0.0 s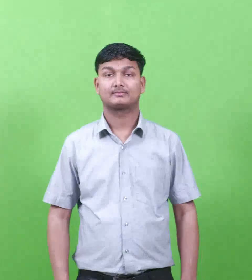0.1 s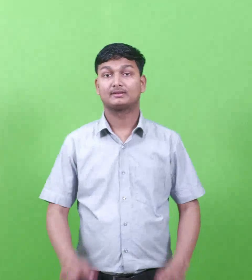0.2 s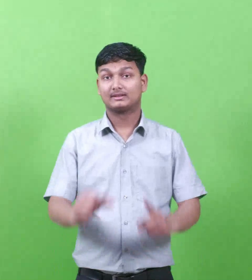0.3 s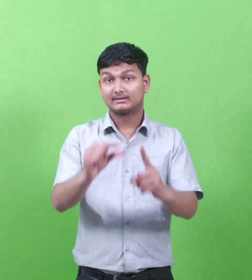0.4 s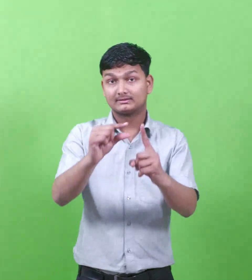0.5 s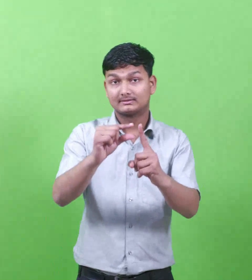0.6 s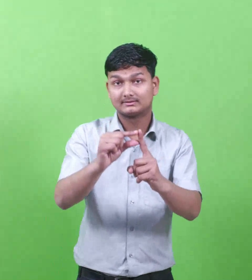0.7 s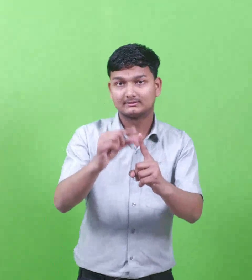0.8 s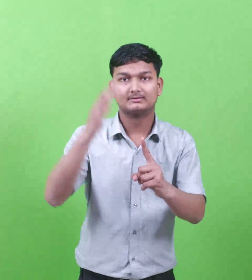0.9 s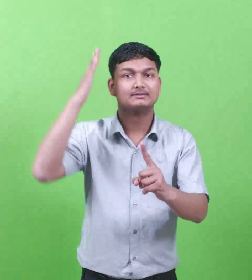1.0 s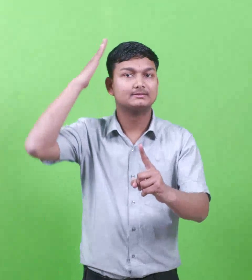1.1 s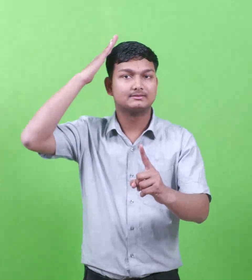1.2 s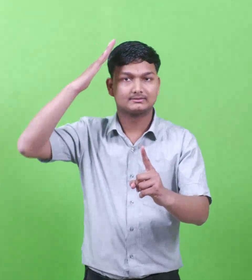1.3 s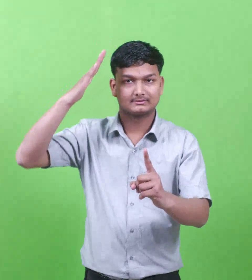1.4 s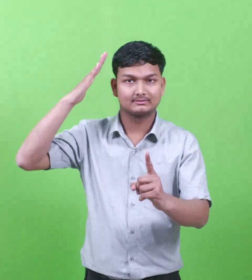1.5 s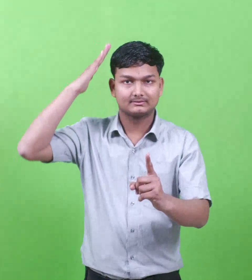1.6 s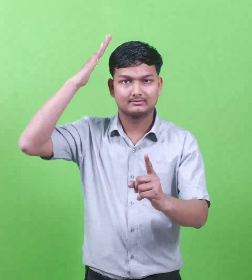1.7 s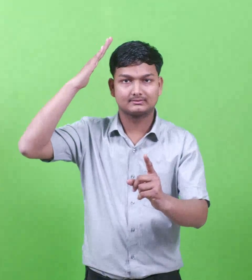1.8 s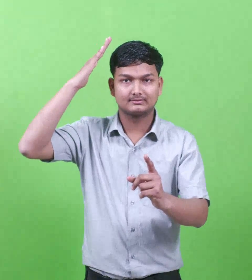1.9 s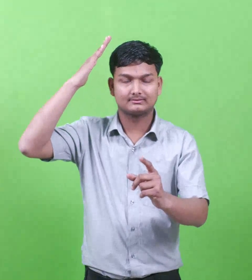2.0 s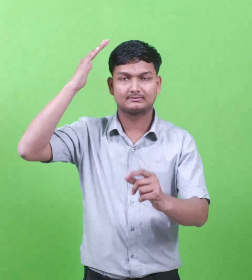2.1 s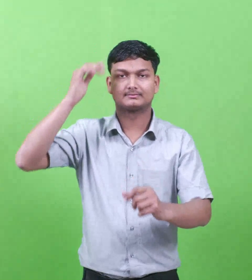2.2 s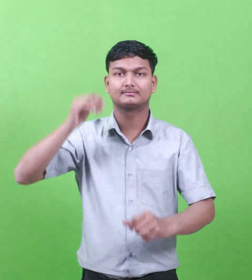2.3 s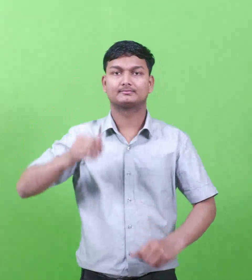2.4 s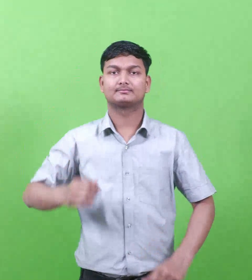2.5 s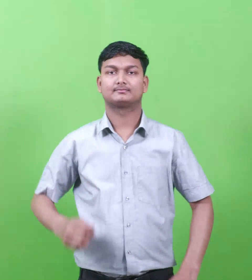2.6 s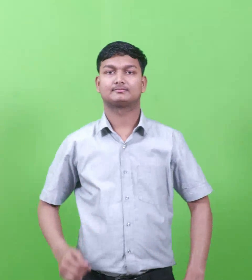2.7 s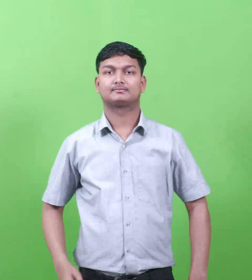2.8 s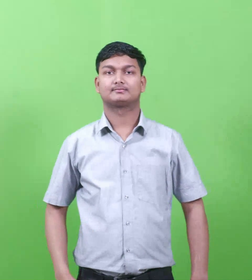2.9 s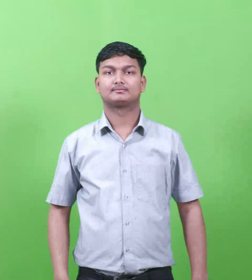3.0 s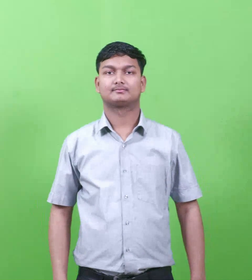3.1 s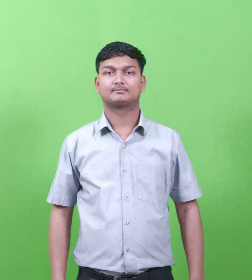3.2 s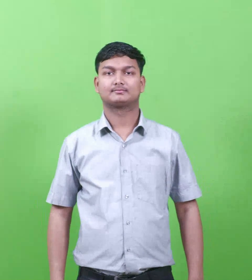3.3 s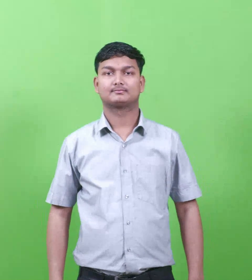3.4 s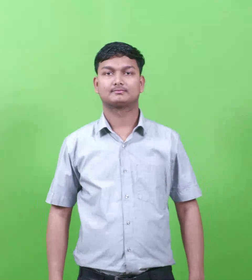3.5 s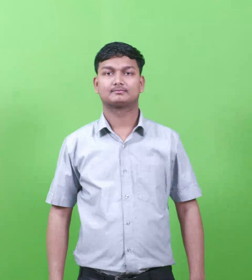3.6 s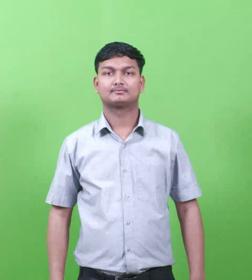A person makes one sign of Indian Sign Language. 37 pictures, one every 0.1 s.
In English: paul-saul
